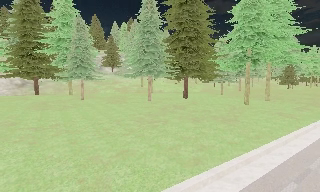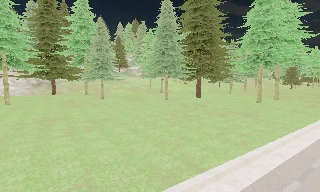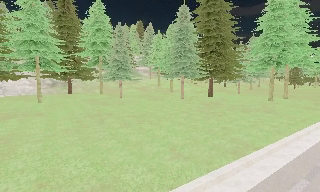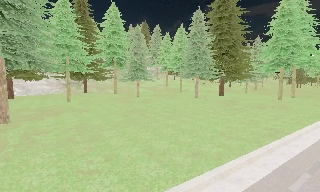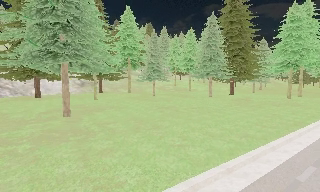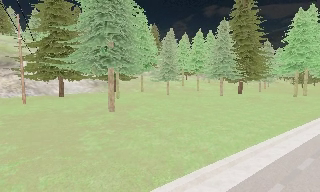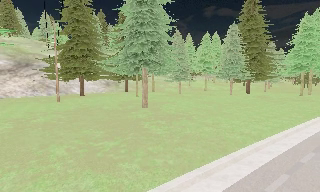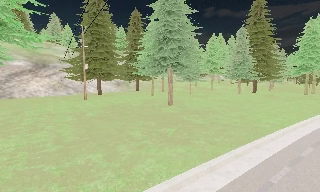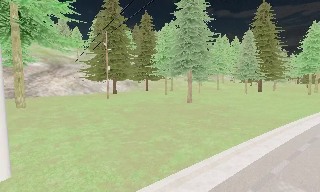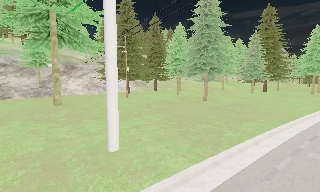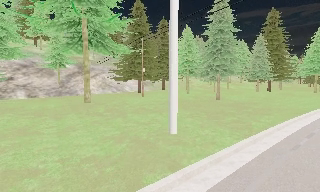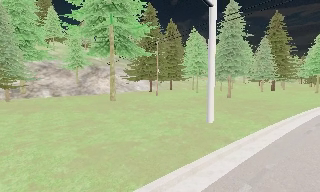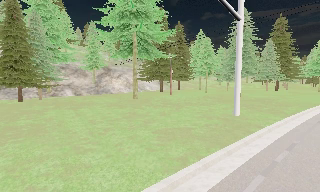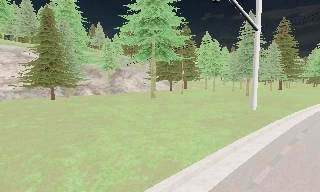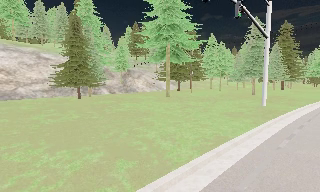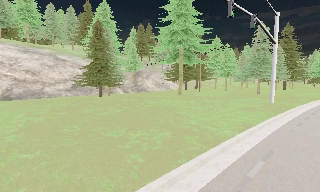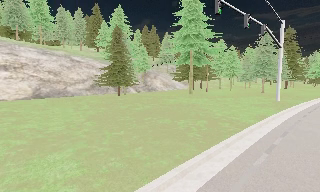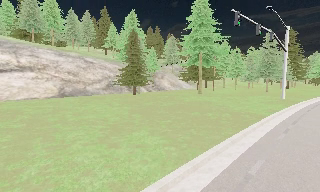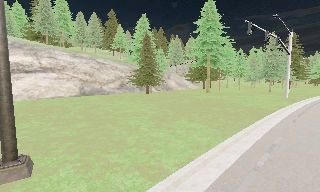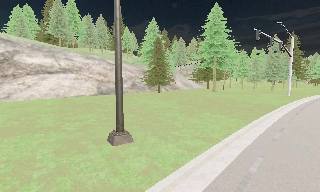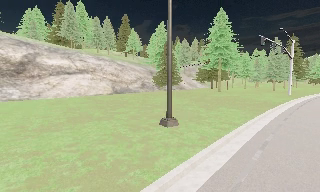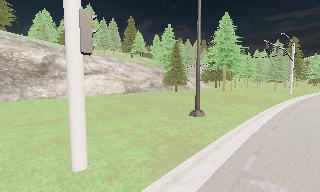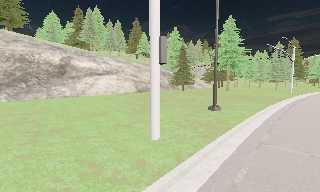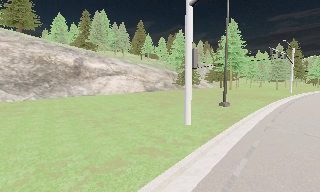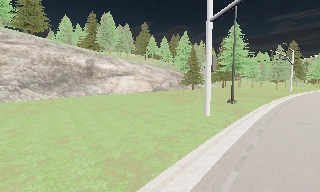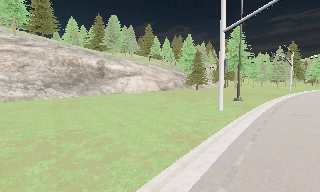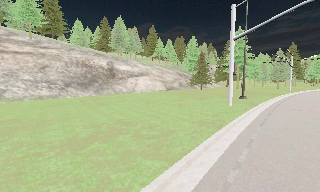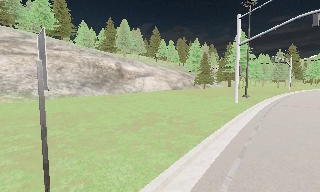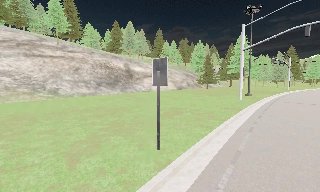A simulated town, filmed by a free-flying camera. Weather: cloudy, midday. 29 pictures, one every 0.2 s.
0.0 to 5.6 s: The camera travels to its left and backward, about 70 m, so close, fixed things drift to the right.
The film runs forward here.
